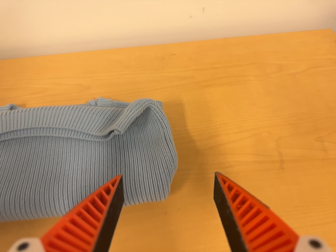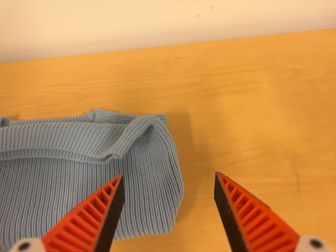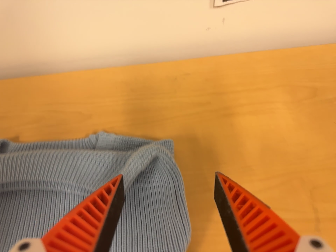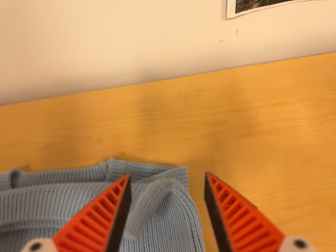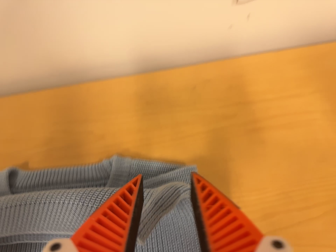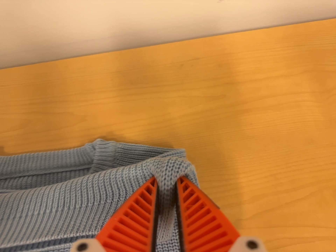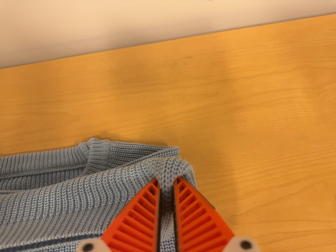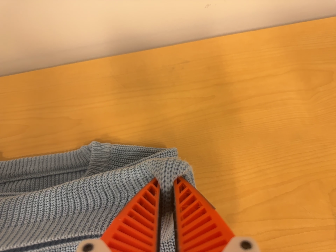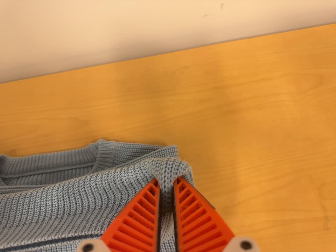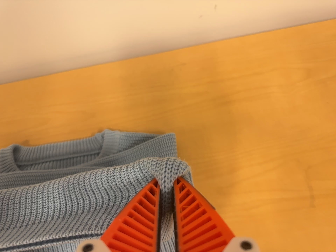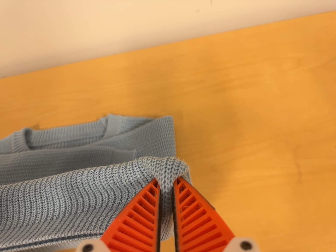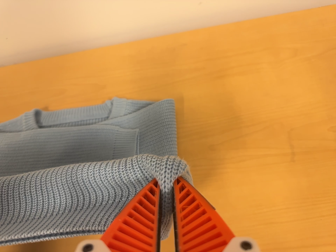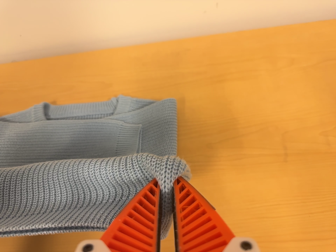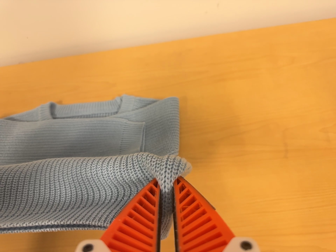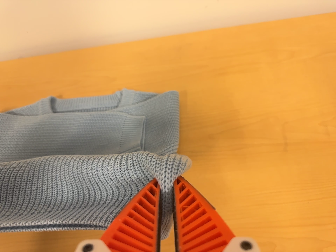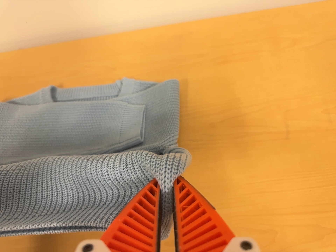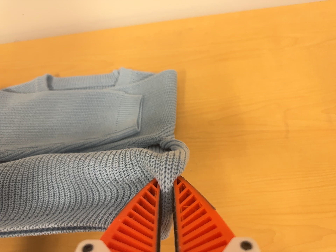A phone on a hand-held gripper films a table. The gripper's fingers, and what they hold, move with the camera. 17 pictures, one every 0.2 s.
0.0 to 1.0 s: The camera travels toward the top of its view and forward, about 18 cm. Its aim tips toward the bottom of its view by about 10 degrees.
1.0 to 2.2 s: The camera travels backward and toward the bottom of its view, about 18 cm, so what stands in front gets smaller.
2.2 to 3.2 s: The camera travels toward the bottom of its view, about 6 cm, so close, fixed things drift upward.
The film runs backward here.
